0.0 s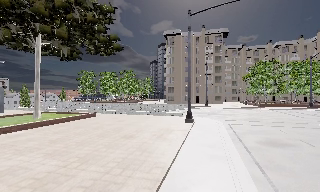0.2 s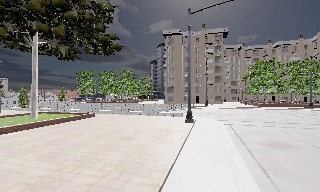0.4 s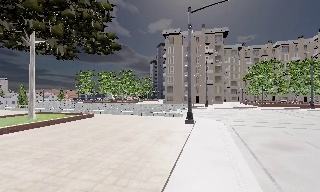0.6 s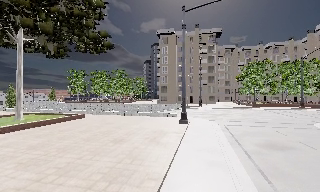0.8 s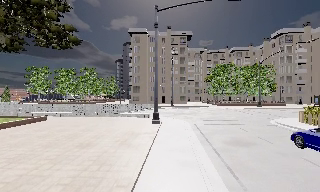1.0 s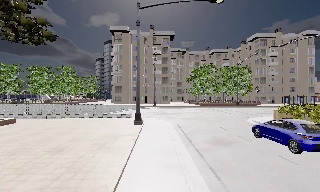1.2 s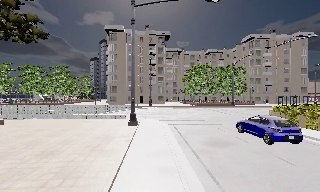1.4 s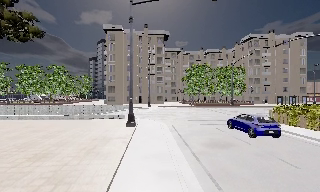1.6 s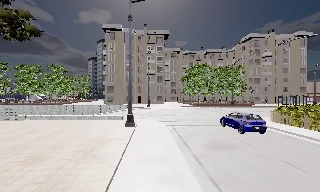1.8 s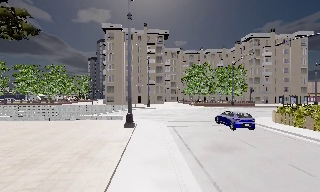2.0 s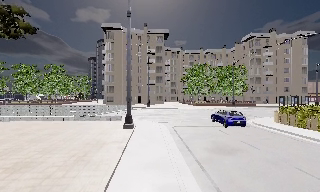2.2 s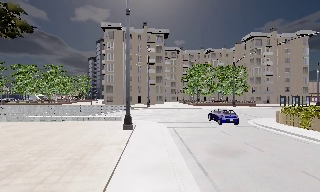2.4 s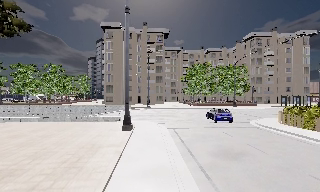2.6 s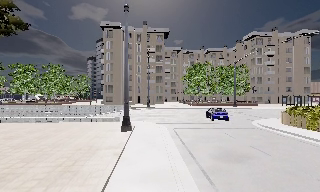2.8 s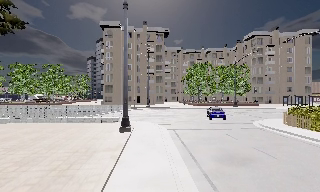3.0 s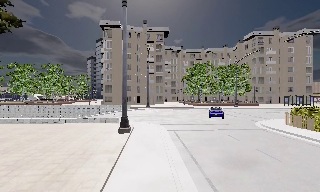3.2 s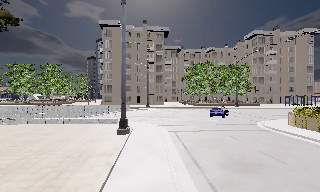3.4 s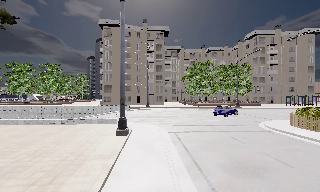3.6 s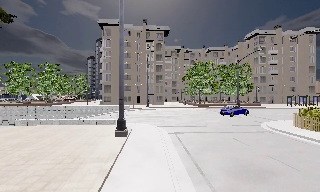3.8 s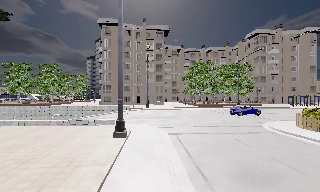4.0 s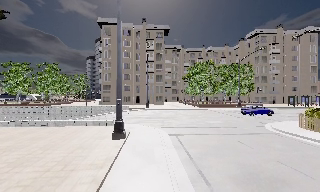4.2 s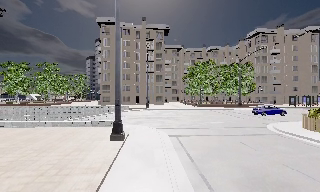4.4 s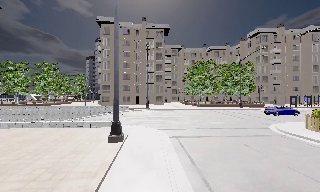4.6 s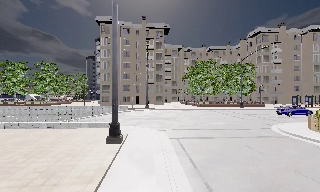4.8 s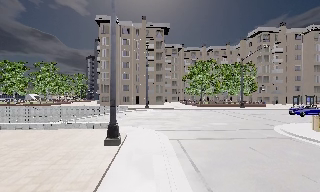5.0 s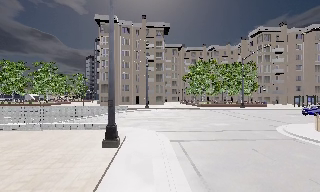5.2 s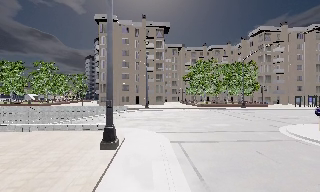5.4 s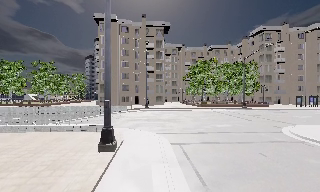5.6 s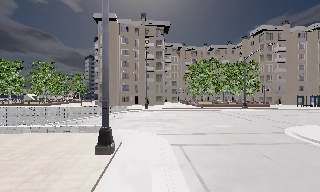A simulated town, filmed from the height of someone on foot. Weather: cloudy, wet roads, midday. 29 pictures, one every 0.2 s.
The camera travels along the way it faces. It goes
forward.
0.0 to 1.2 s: The camera swings to its right by about 20 degrees, and the scene slides to the left. It travels forward, about 1.5 m, so what stands in front looms larger.
1.2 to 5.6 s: The camera travels forward, about 6 m, so what stands in front looms larger.
The film runs forward here.
